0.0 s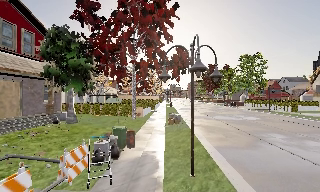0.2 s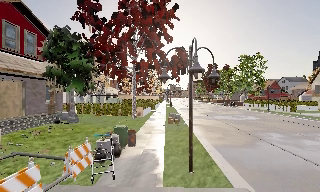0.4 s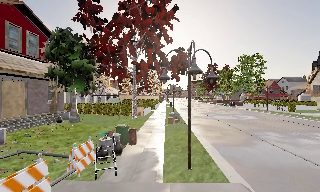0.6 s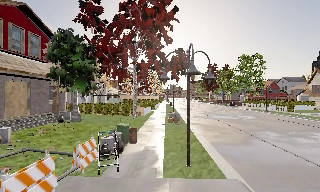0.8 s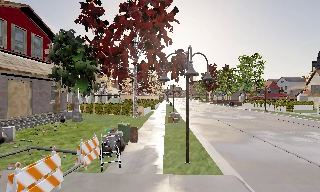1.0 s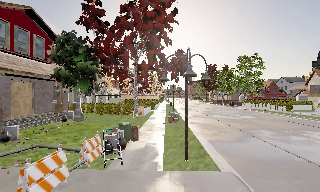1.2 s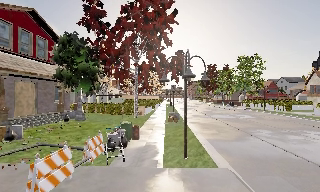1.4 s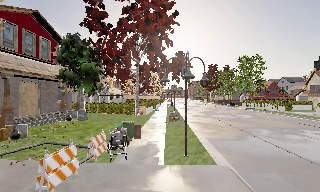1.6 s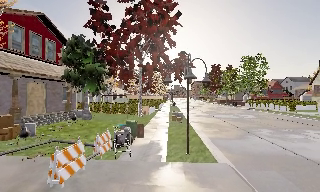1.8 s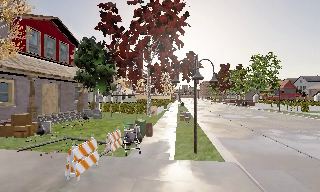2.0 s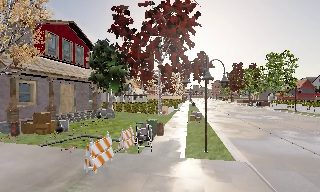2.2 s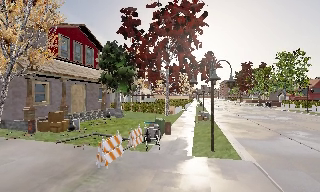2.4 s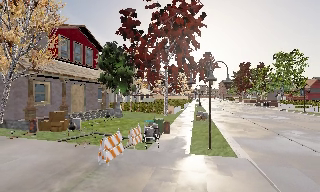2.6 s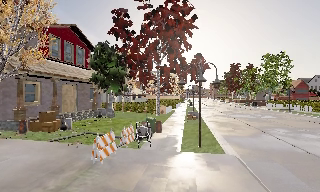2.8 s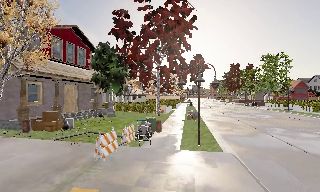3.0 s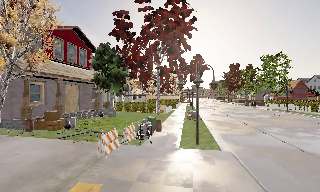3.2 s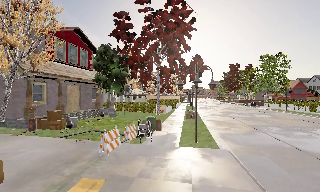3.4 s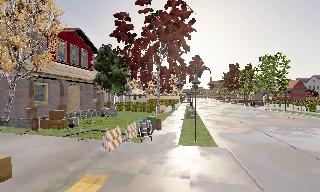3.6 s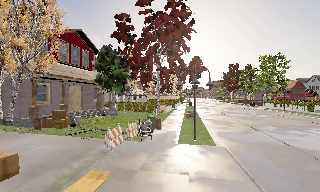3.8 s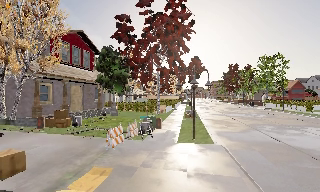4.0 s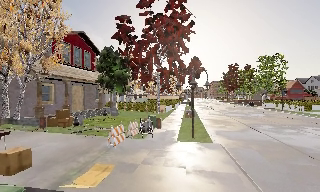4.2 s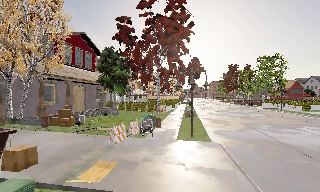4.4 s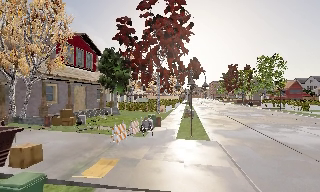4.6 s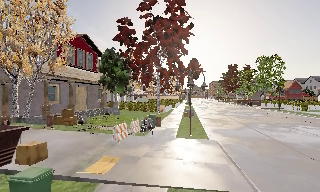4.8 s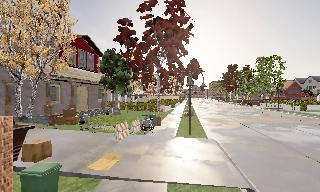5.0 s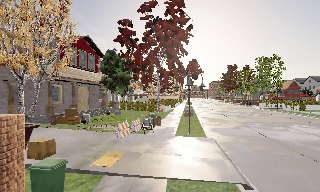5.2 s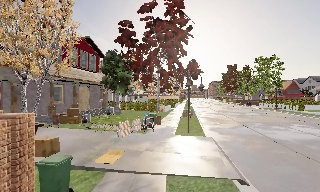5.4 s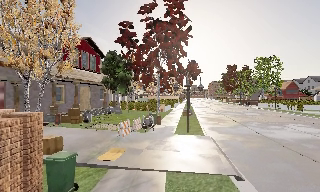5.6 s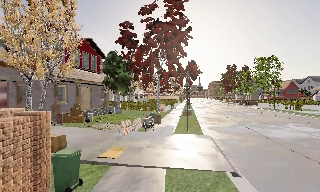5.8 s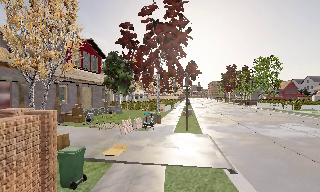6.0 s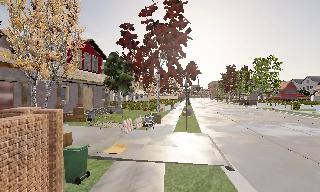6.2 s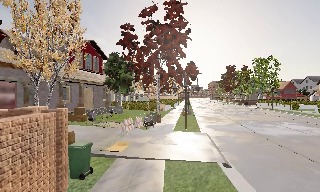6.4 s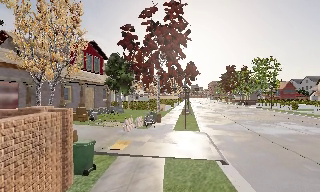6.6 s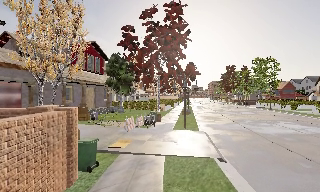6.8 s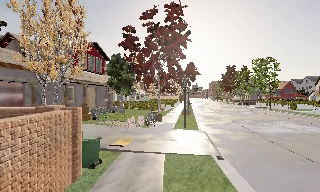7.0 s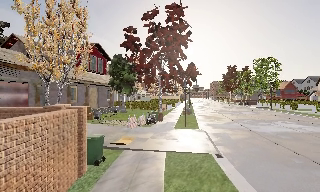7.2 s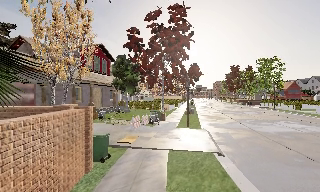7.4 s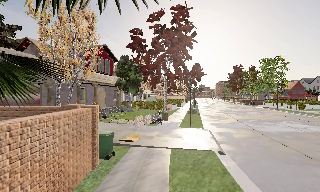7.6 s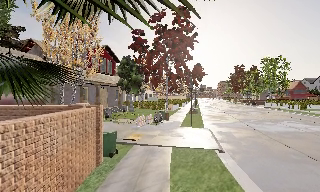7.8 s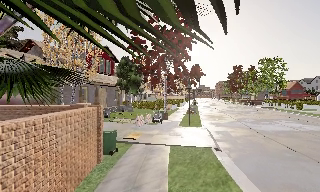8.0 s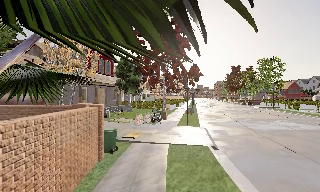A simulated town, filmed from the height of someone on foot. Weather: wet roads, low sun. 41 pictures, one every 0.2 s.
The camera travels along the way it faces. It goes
backward.
0.0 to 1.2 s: The camera travels backward, about 1.5 m, so what stands in front gets smaller.
1.2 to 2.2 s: The camera swings to its left by about 10 degrees, and the scene slides to the right. It travels backward, about 1 m, so what stands in front gets smaller.
2.2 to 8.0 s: The camera travels backward, about 7 m, so what stands in front gets smaller.
The film runs backward here.
